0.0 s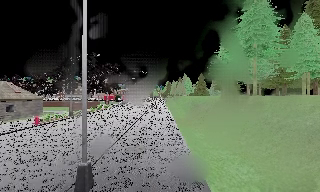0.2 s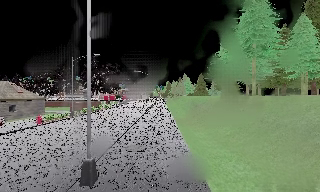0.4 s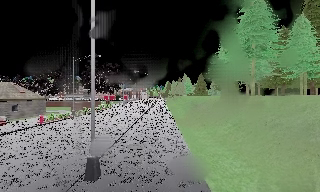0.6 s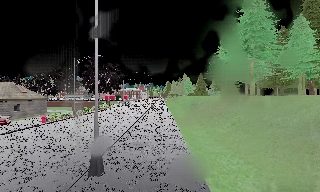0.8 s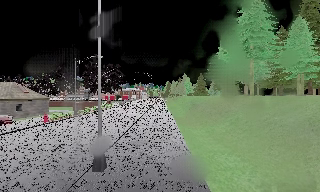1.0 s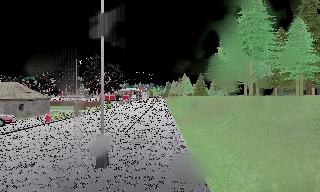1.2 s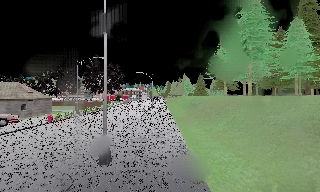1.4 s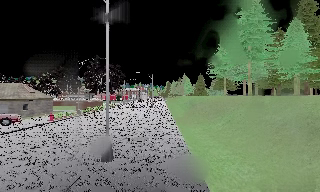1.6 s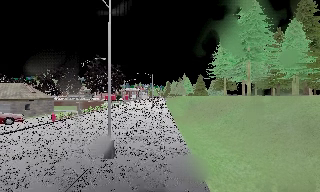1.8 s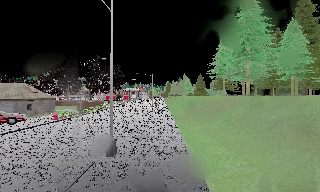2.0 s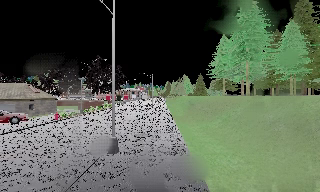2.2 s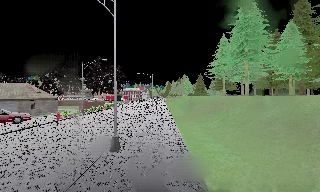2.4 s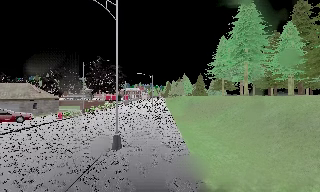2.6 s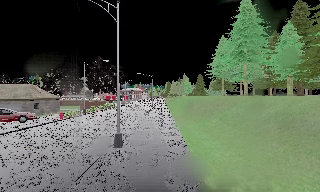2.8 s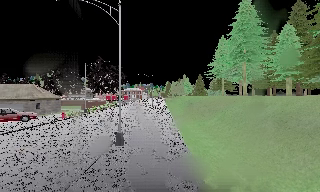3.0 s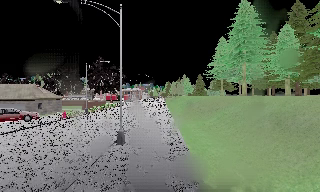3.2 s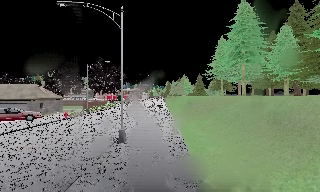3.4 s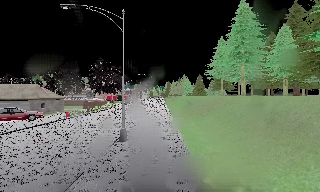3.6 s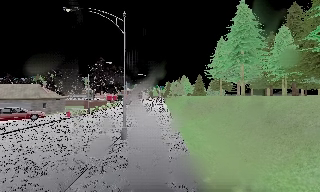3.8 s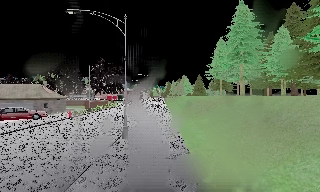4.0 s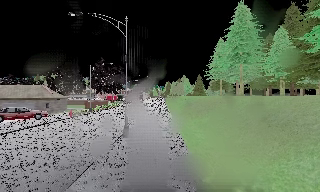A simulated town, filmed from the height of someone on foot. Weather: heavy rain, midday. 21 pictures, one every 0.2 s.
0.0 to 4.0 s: The camera travels backward, about 6 m, so what stands in front gets smaller.
The film runs backward here.
